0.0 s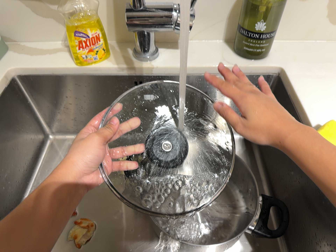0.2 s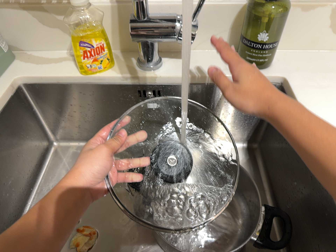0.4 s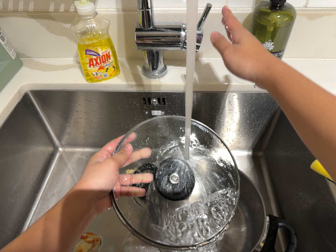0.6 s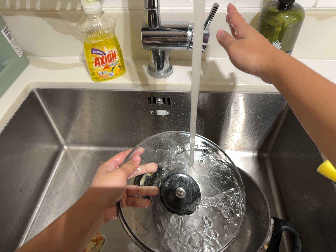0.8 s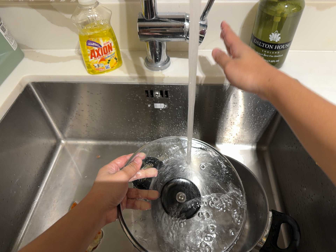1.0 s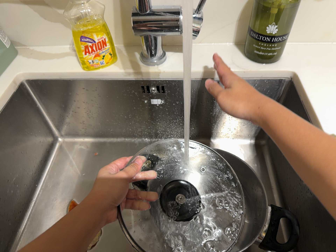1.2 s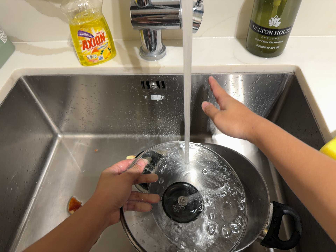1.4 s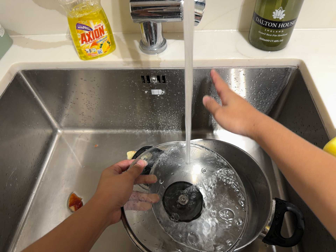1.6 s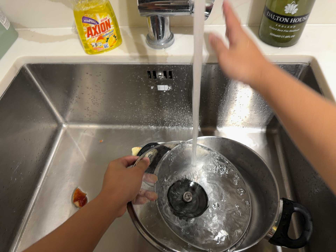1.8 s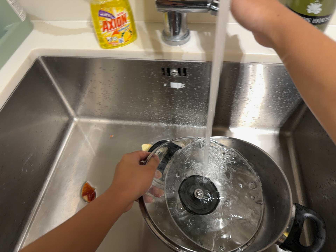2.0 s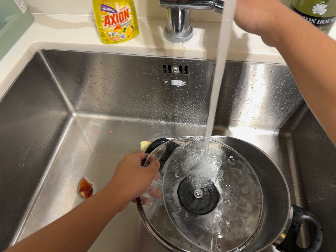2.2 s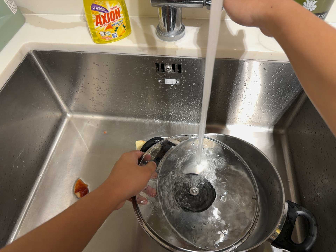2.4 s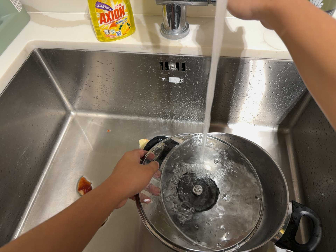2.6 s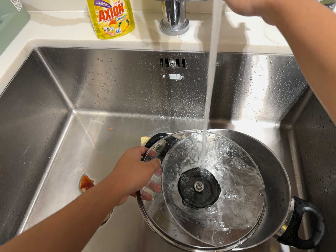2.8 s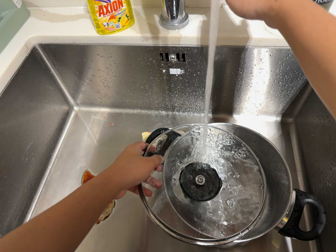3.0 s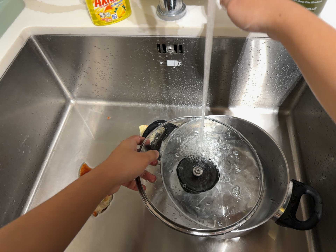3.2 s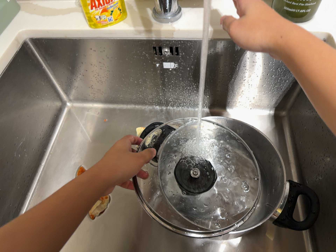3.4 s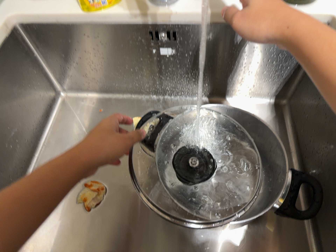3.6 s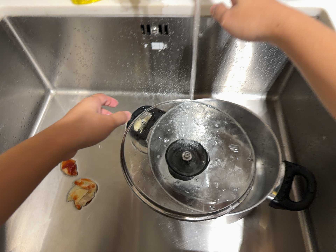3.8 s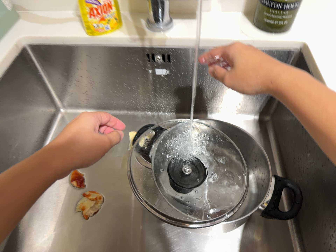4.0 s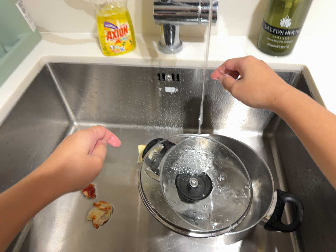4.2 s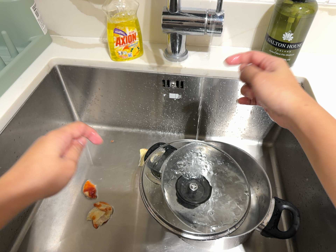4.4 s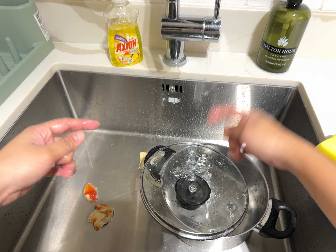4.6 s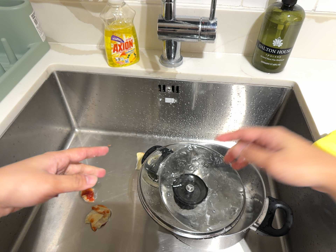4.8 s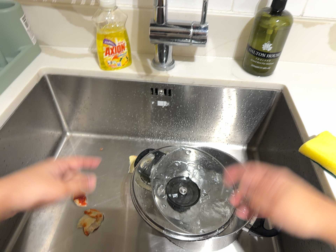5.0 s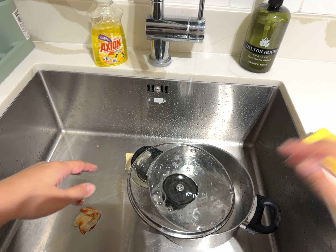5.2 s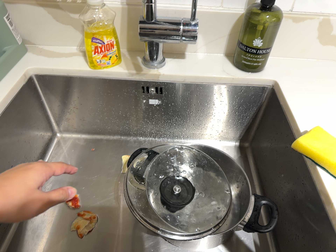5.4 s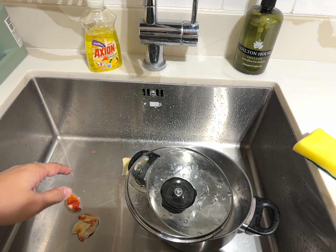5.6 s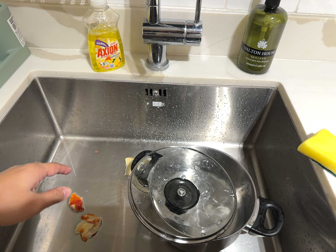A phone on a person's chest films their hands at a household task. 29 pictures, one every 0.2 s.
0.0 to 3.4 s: The camera travels forward, about 6 cm, so what stands in front looms larger. Its aim tips toward the bottom of its view by about 10 degrees, and the scene shifts upward.
3.4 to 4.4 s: The camera travels backward, about 10 cm, so what stands in front gets smaller. Its aim tips toward the top of its view by about 10 degrees, and the scene shifts downward.
4.4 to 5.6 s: The camera shifts only a little, or ends up much as it began.
The film runs forward here.
